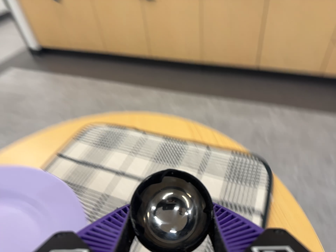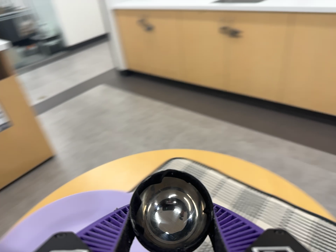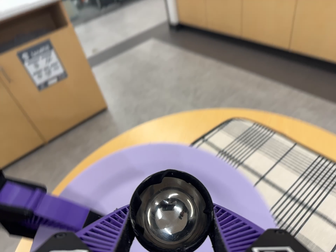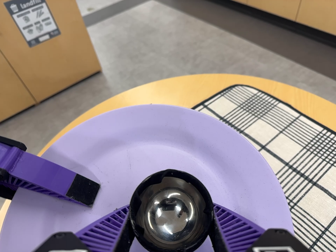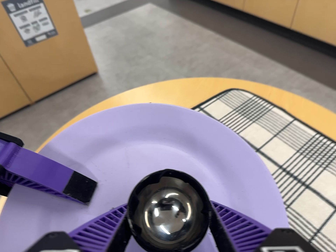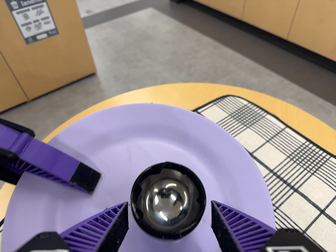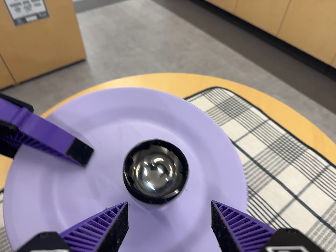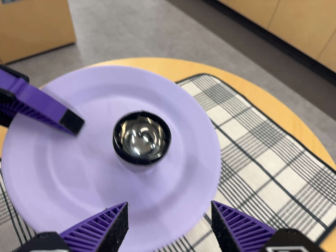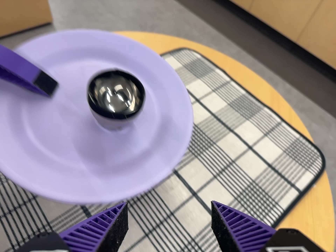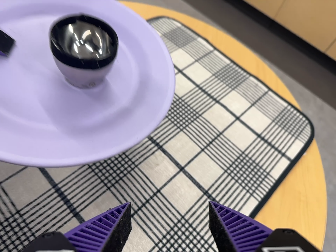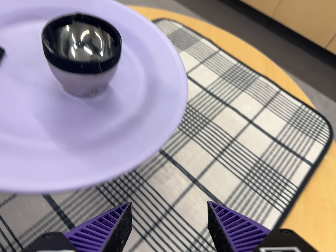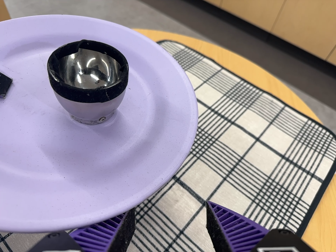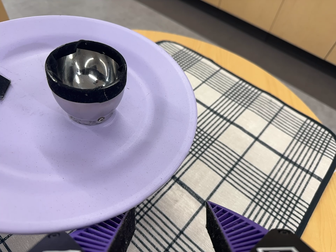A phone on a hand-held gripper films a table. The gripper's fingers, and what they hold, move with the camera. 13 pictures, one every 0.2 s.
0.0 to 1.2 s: The camera pans to its left by about 20 degrees. It travels to its left, about 12 cm, so close, fixed things drift to the right. Its aim tips toward the bottom of its view by about 10 degrees, and the scene shifts upward. It rolls about its line of sight by about 25 degrees, and the scene rotates clockwise.
1.2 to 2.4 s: The scene slides to the left, as the camera pans about 10 degrees to its right. It travels toward the bottom of its view and forward, about 8 cm, so close, fixed things drift upward.
The film runs backward here.
